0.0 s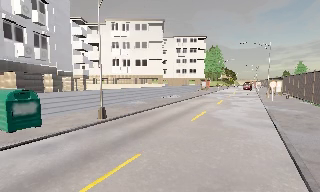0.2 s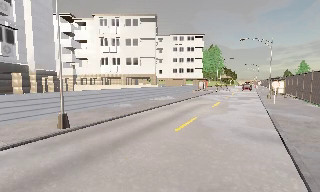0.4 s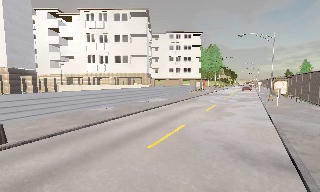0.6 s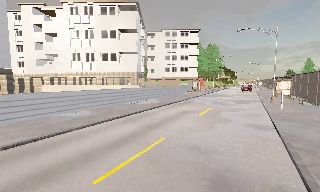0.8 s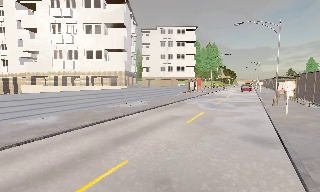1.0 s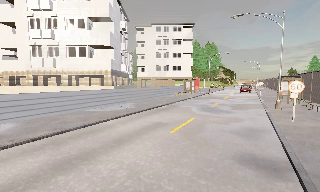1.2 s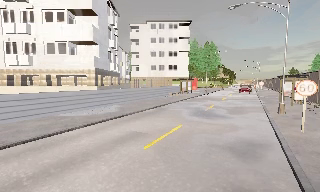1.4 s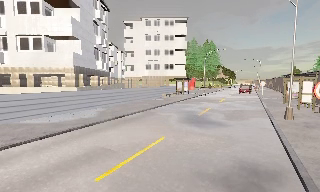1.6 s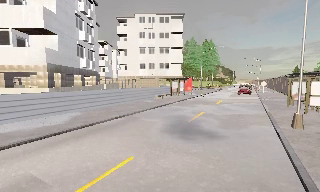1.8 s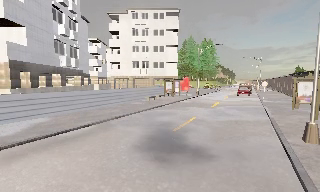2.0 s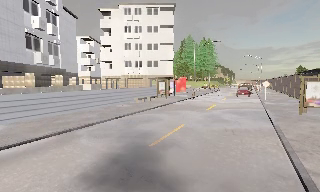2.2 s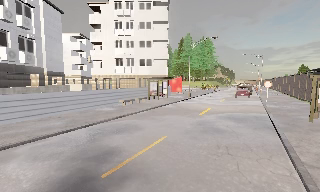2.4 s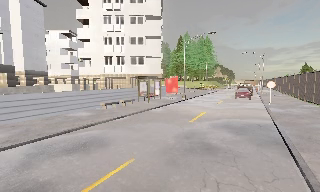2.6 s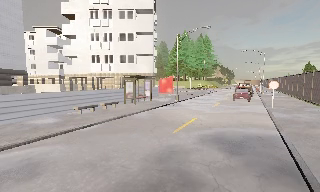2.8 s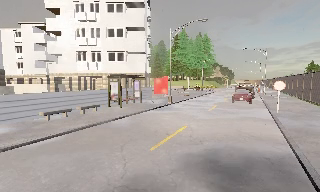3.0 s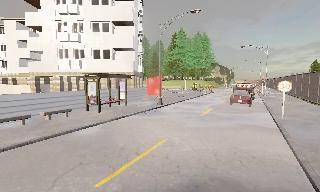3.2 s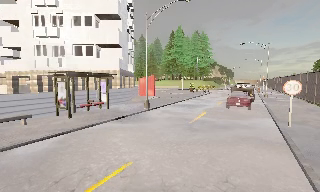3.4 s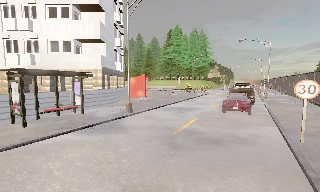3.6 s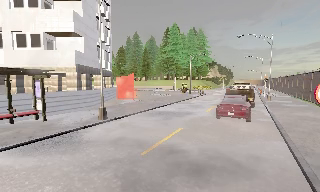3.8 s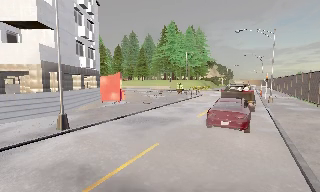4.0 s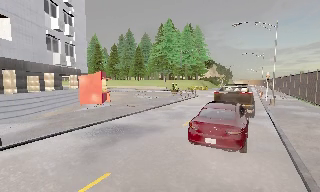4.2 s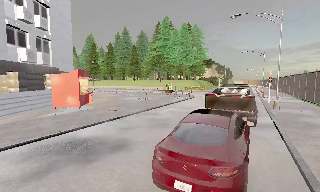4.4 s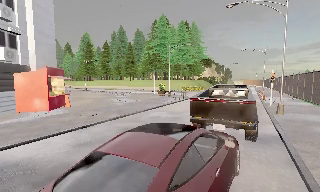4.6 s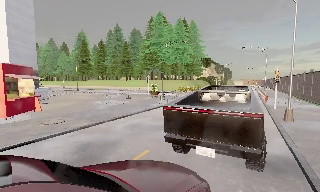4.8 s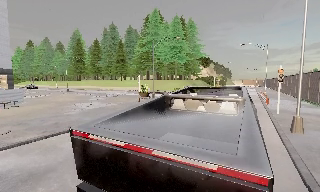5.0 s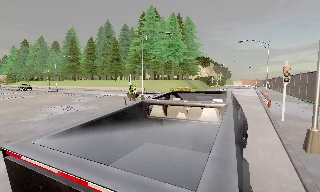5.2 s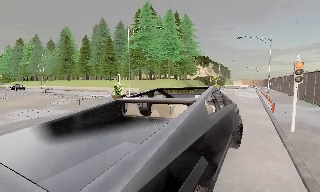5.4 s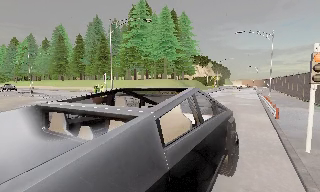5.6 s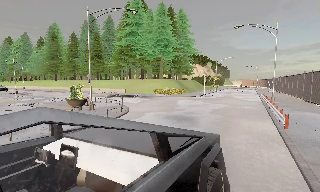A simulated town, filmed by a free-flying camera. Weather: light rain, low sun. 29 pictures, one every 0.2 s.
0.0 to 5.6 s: The camera travels forward and to its right, about 60 m, so what stands in front looms larger.
The film runs forward here.
